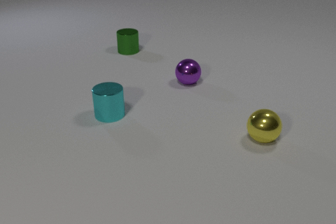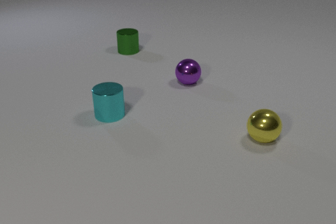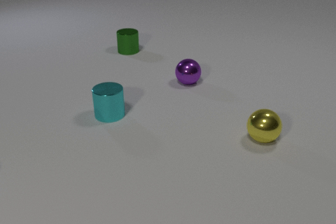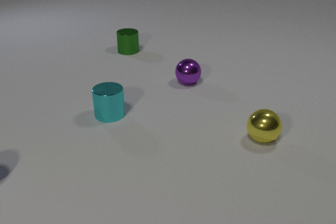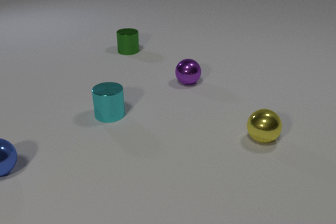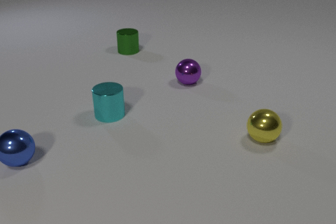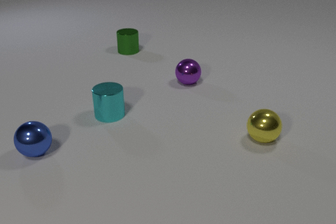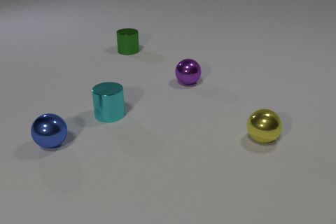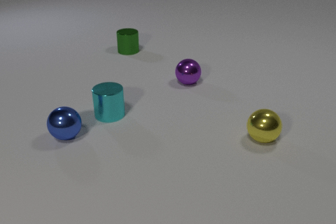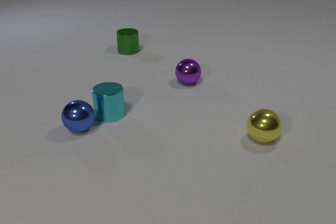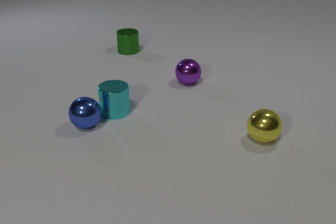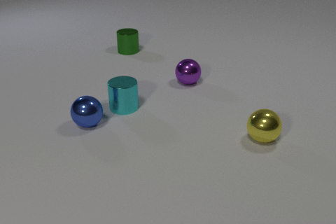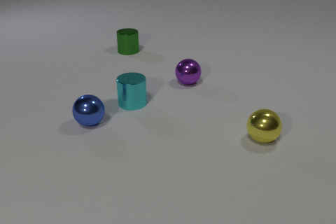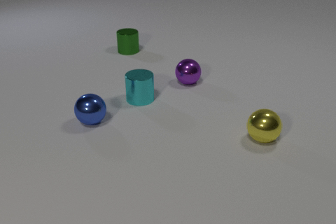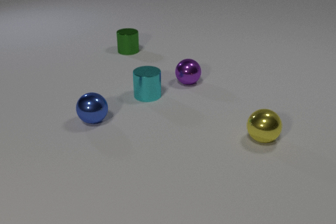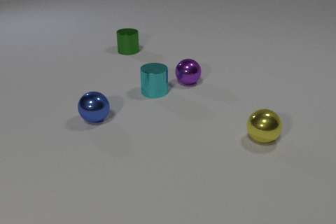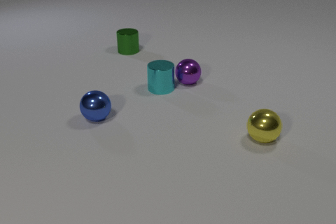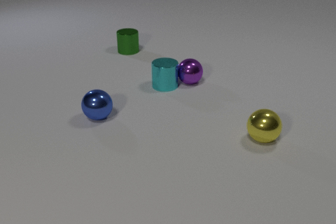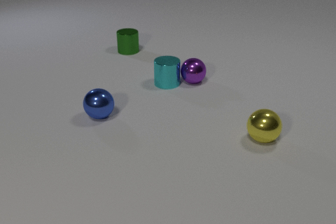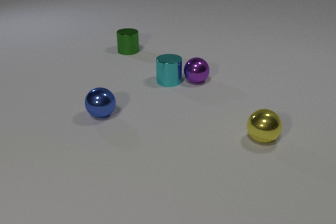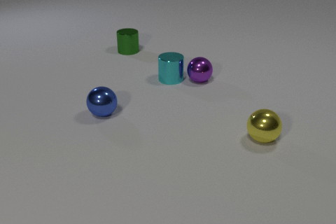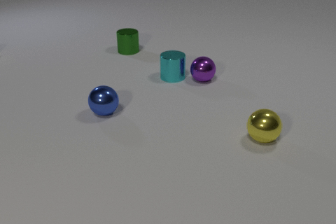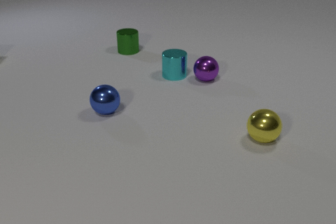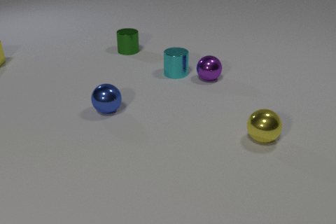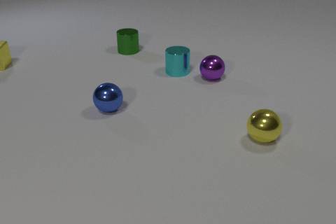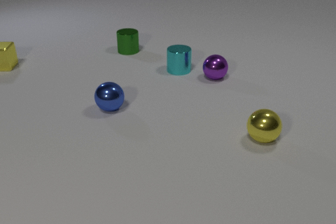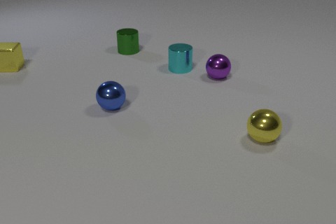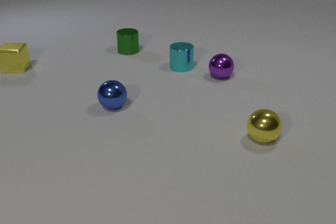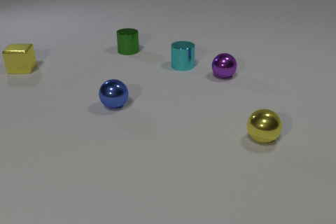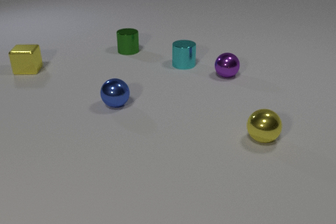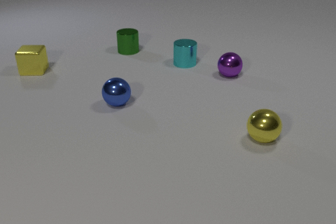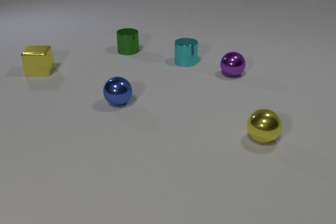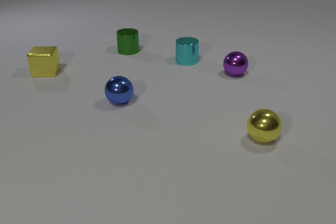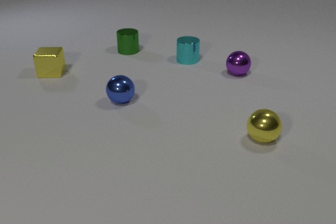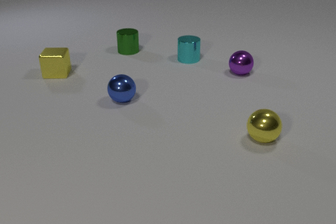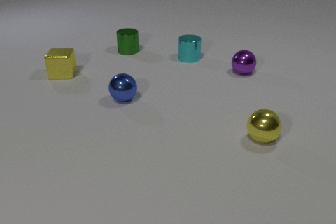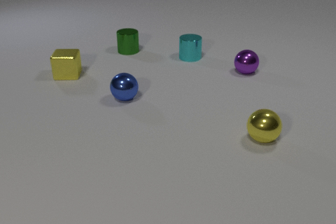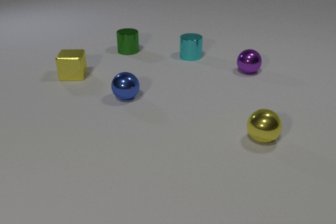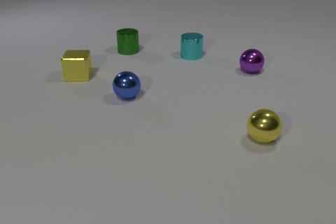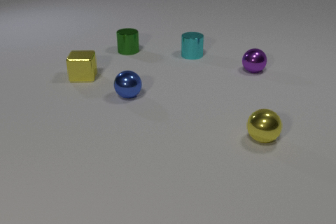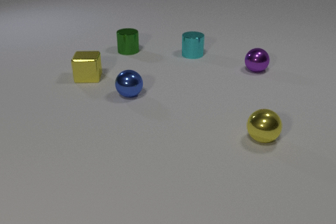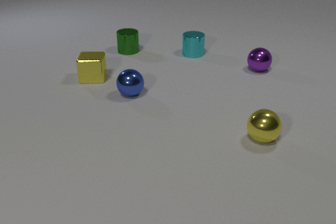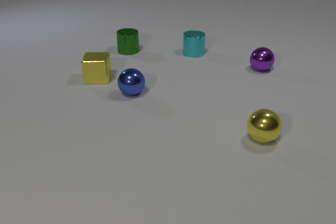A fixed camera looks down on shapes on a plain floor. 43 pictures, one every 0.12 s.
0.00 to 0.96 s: The blue metal sphere comes in at the left edge, rolls to the right and away from the camera.
0.96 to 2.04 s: The blue metal sphere rolls to the right and away from the camera. The cyan metal cylinder slides away from the camera and to the right. The blue metal sphere and the cyan metal cylinder collide. The cyan metal cylinder and the purple metal sphere collide.
2.04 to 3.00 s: The blue metal sphere rolls away from the camera and to the right. The cyan metal cylinder slides away from the camera. The yellow metal cube comes in at the left edge, slides to the right and toward the camera. The purple metal sphere rolls to the right and away from the camera.
3.00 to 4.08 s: The blue metal sphere rolls away from the camera and to the right. The cyan metal cylinder slides away from the camera. The yellow metal cube slides to the right and toward the camera. The purple metal sphere rolls to the right and away from the camera.
4.08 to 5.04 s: The blue metal sphere rolls away from the camera and to the right. The cyan metal cylinder slides away from the camera. The yellow metal cube slides to the right and toward the camera. The purple metal sphere rolls to the right and away from the camera.
How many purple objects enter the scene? 0.
Are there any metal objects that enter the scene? yes.
How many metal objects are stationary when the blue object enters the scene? 4.
